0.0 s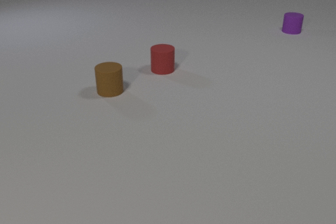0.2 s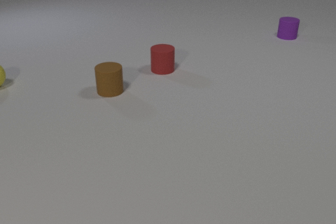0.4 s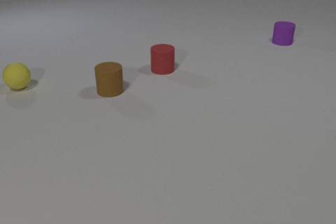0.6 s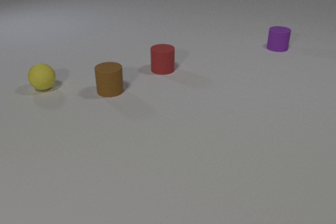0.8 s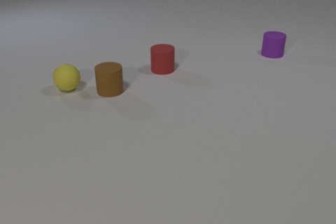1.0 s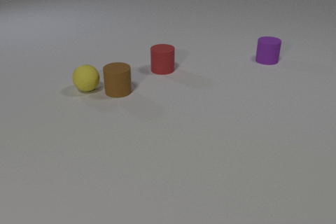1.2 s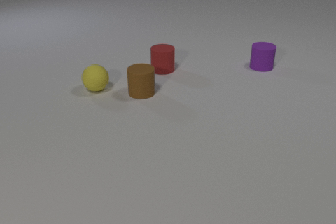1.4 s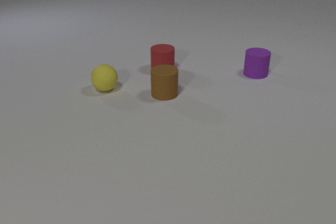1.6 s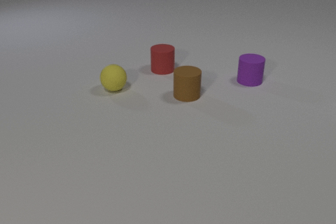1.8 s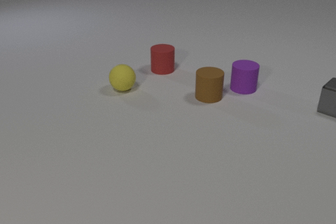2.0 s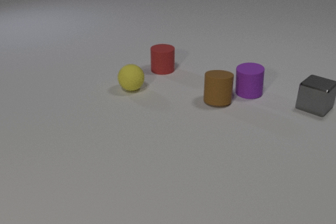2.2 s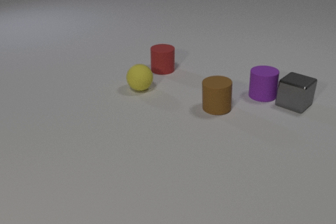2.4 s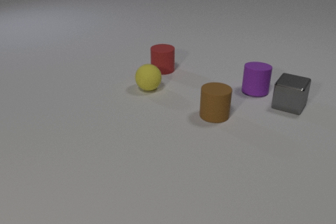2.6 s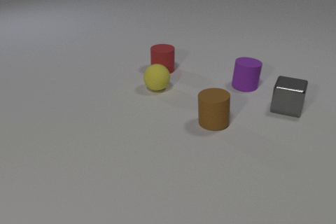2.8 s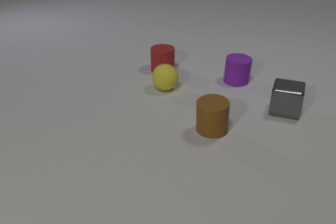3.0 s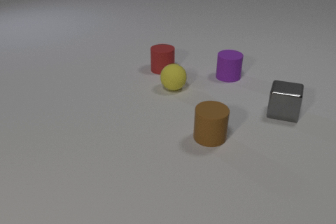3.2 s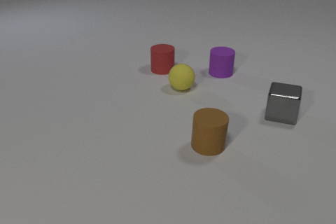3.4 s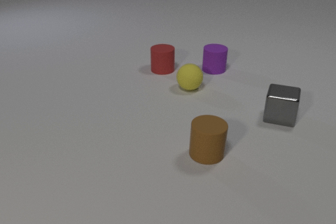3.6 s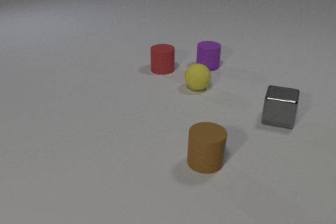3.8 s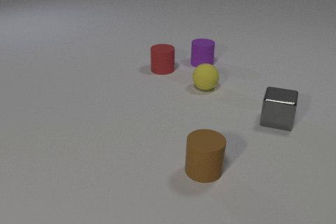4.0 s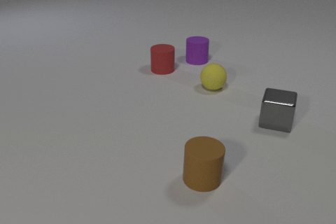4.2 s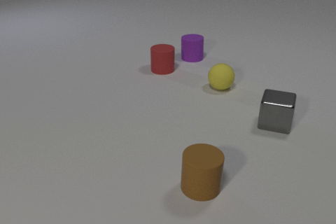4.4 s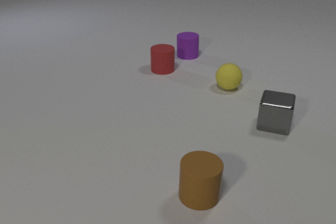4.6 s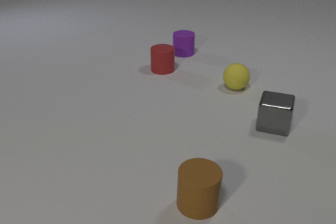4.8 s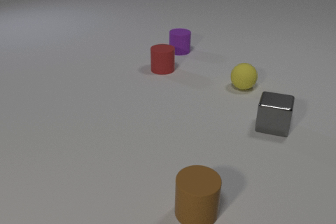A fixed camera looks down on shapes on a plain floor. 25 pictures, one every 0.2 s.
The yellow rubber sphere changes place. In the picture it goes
to the right.
The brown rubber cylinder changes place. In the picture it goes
toward the camera.
0.0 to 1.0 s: The yellow rubber sphere comes in at the left edge, rolls to the right and toward the camera. The brown rubber cylinder slides to the right. The purple rubber cylinder slides toward the camera. The yellow rubber sphere and the brown rubber cylinder collide.
1.0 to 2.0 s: The yellow rubber sphere rolls to the right. The brown rubber cylinder slides to the right. The purple rubber cylinder slides toward the camera. The gray metal cube comes in at the right edge, slides to the left. The brown rubber cylinder and the purple rubber cylinder collide.
2.0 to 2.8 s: The yellow rubber sphere rolls to the right. The brown rubber cylinder slides toward the camera. The purple rubber cylinder slides away from the camera and to the left. The gray metal cube slides to the left and toward the camera, spins counterclockwise seen from above by about 15 degrees, its near face sliding to the right. The purple rubber cylinder and the gray metal cube collide.
2.8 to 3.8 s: The yellow rubber sphere rolls to the right. The brown rubber cylinder slides toward the camera. The purple rubber cylinder slides away from the camera and to the left. The gray metal cube slides toward the camera.
3.8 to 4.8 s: The yellow rubber sphere rolls to the right. The brown rubber cylinder slides toward the camera. The purple rubber cylinder slides away from the camera and to the left. The gray metal cube slides toward the camera.
Are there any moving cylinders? yes.
What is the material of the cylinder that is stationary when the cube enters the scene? rubber.
How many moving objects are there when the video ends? 4.
